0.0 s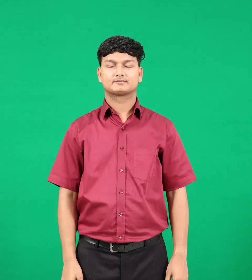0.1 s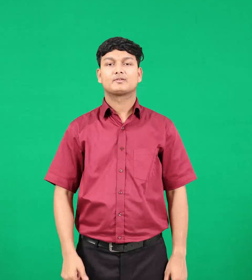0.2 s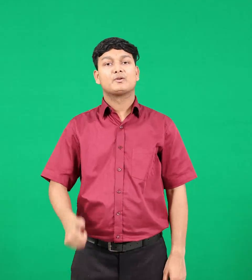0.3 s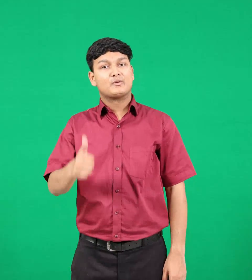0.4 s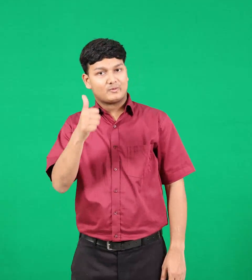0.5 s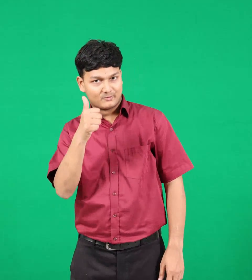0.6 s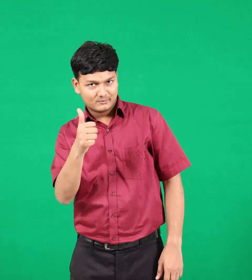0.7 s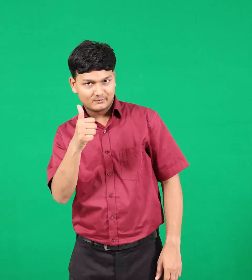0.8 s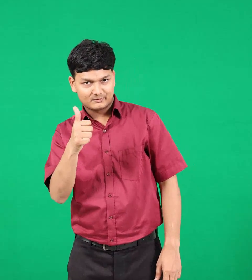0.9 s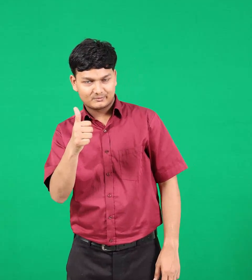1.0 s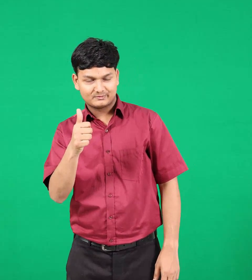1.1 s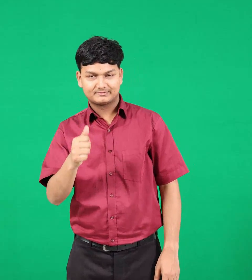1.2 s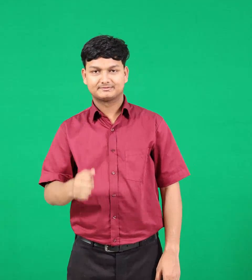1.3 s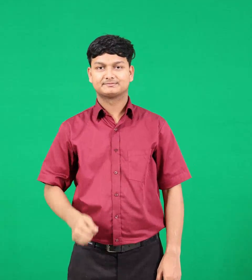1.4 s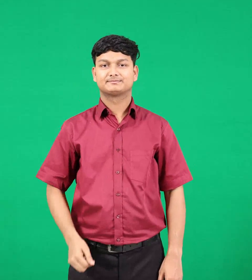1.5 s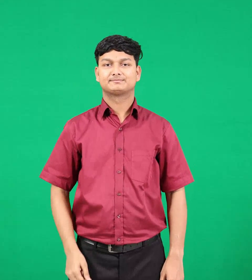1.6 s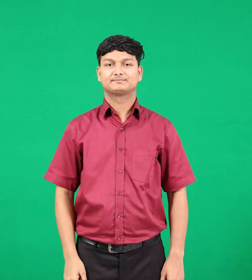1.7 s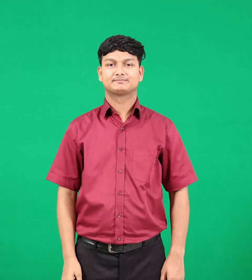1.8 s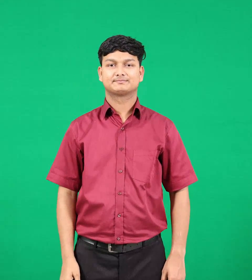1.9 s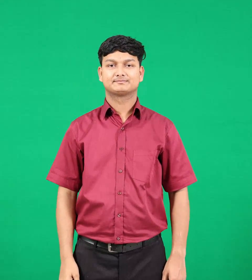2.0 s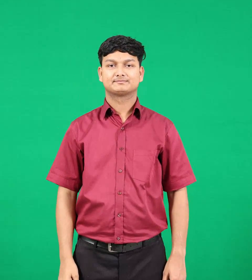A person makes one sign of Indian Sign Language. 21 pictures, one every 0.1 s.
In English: good
